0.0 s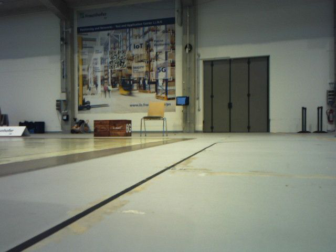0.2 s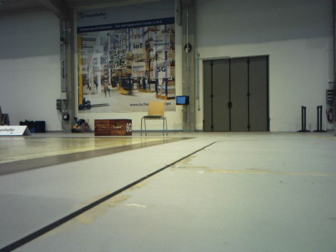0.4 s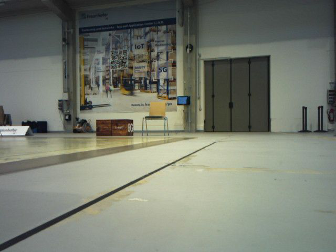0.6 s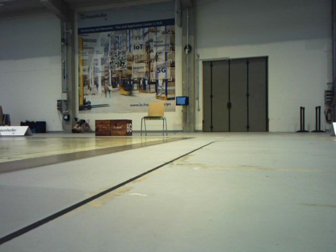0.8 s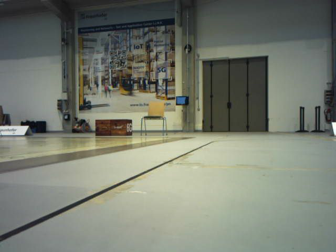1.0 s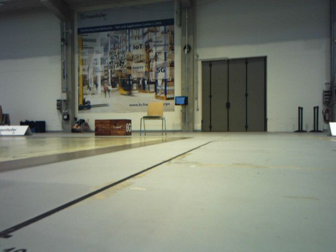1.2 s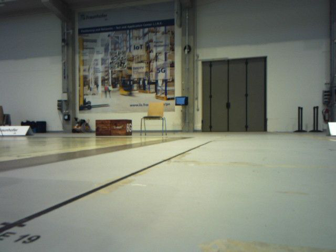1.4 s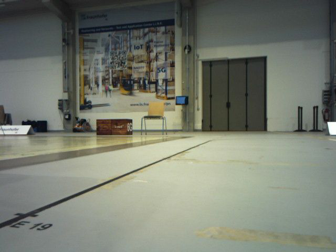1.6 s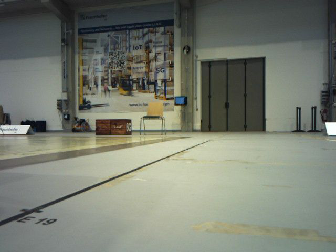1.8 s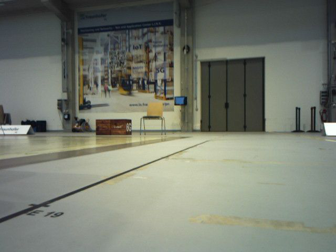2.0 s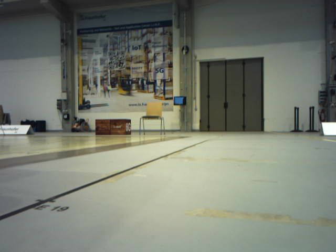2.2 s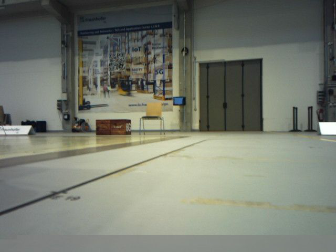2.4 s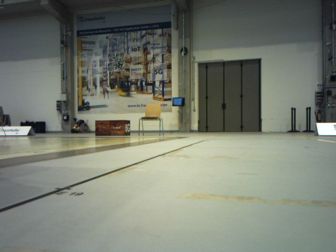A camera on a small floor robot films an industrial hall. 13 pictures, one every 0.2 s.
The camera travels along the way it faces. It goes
backward.
0.0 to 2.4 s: The camera travels backward, about 0.5 m, so what stands in front gets smaller.
The film runs backward here.
